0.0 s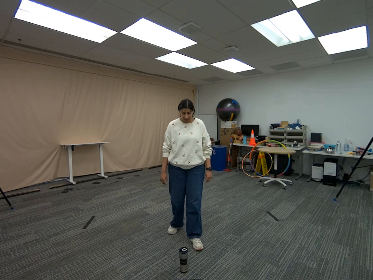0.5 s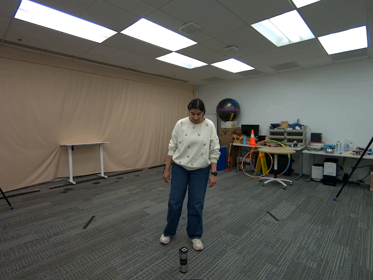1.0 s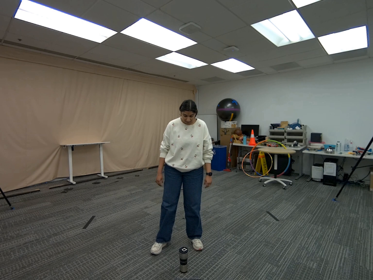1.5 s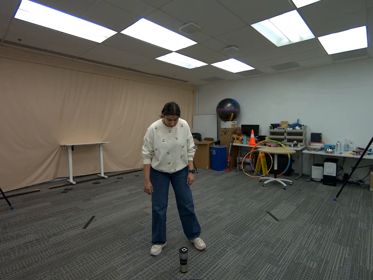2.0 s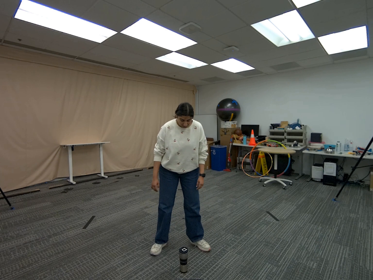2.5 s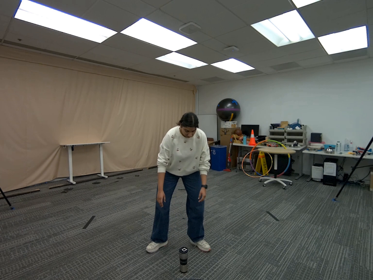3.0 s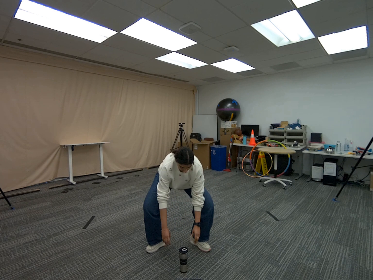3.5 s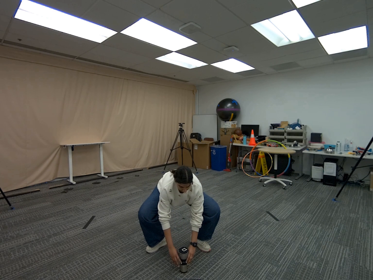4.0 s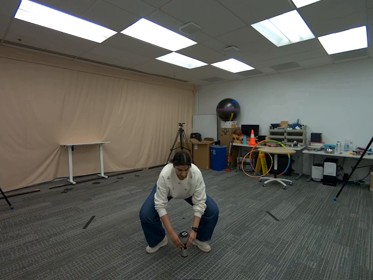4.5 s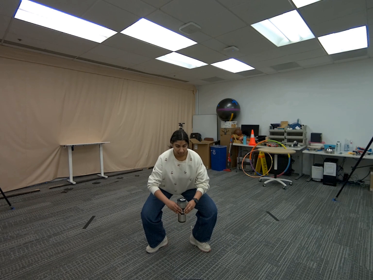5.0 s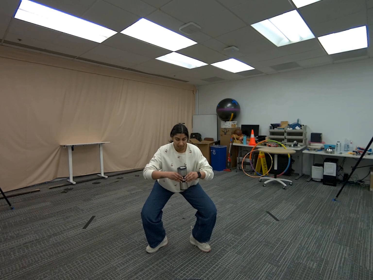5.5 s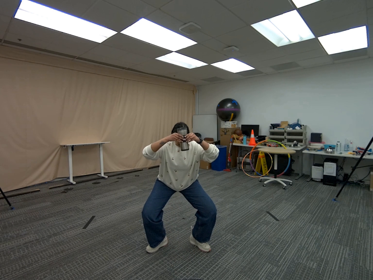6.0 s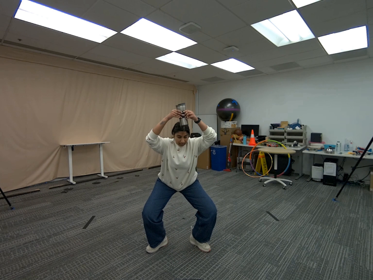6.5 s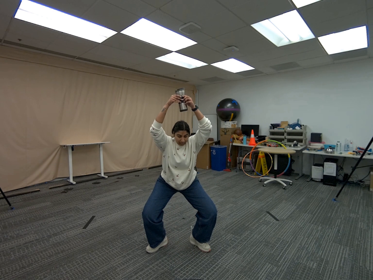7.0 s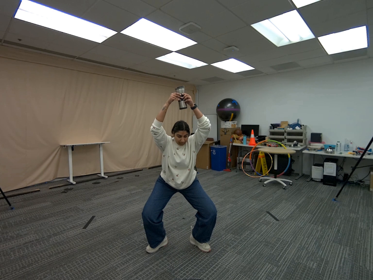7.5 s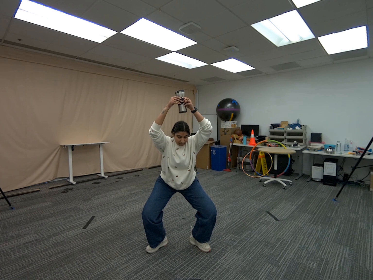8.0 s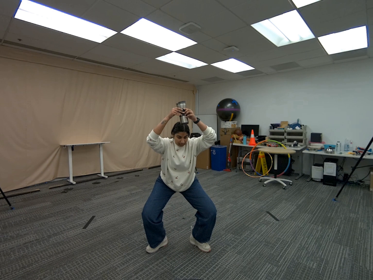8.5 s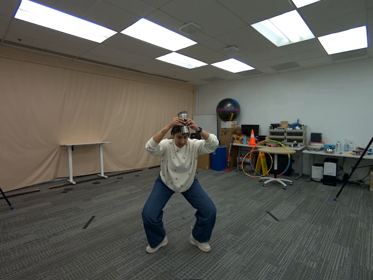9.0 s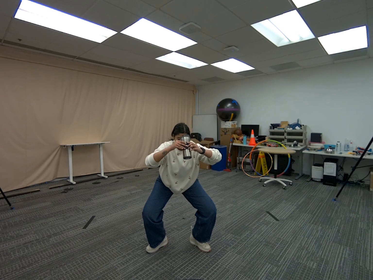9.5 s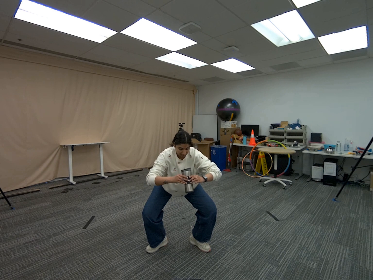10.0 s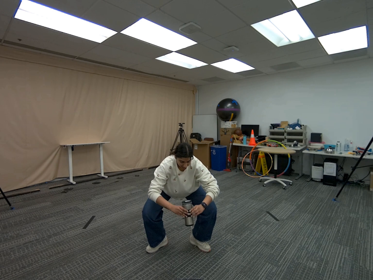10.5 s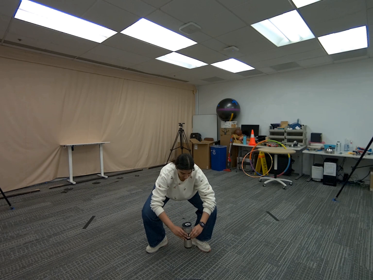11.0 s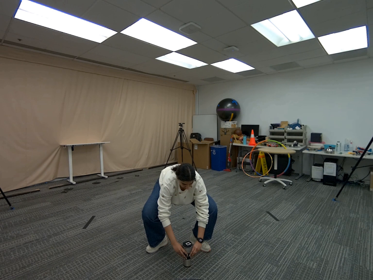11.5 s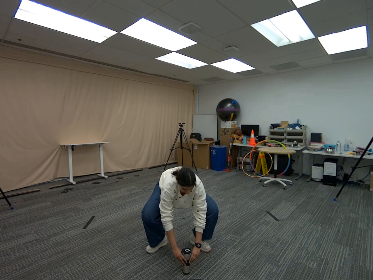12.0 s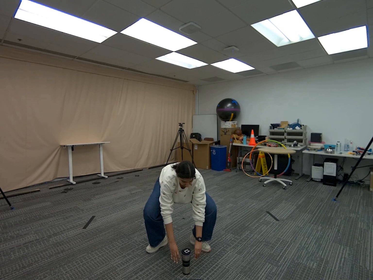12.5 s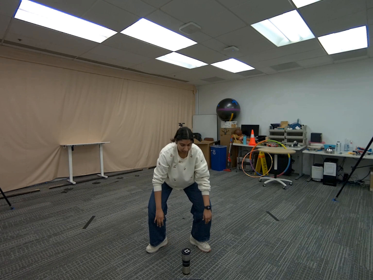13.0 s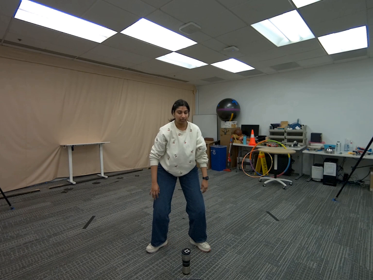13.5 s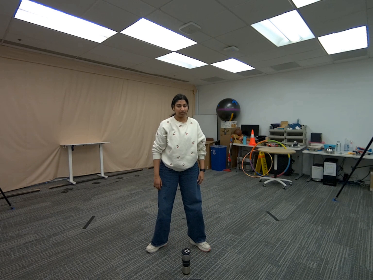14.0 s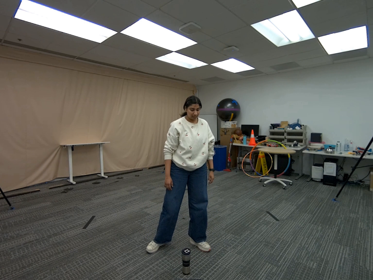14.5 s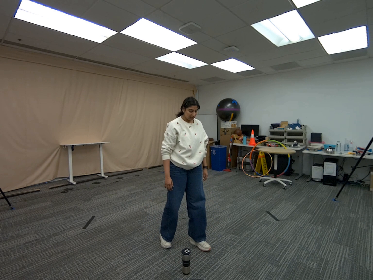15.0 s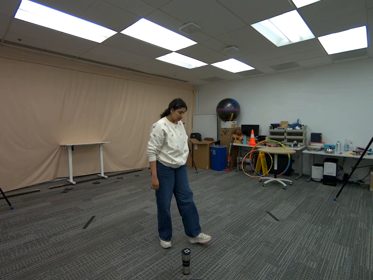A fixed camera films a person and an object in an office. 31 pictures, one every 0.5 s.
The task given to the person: Walk to the mug on the ground, squat to pick it up with both hands, lift it overhead and return it to the ground while staying in the squat, then stand up.
